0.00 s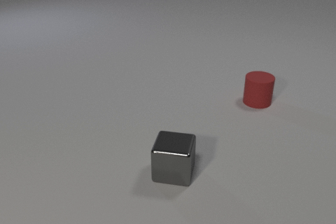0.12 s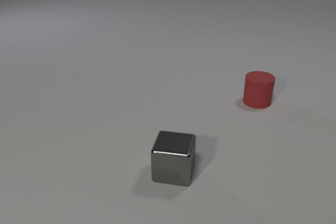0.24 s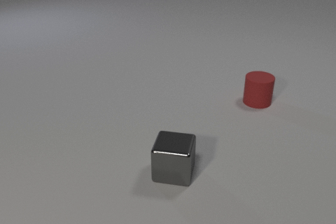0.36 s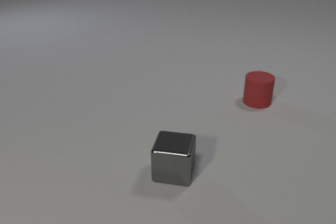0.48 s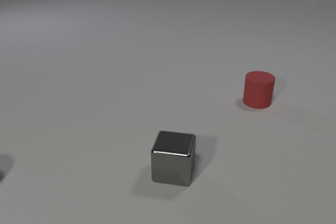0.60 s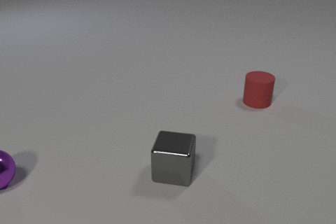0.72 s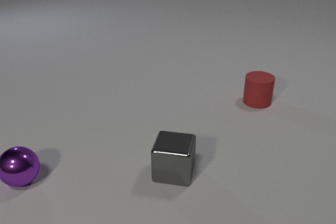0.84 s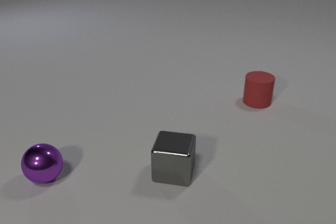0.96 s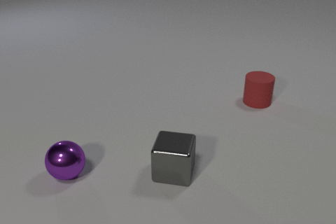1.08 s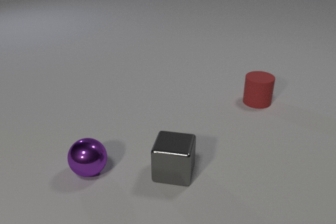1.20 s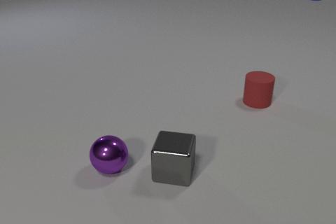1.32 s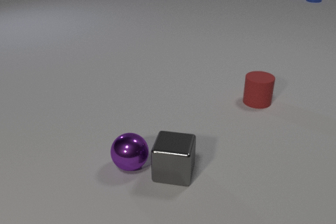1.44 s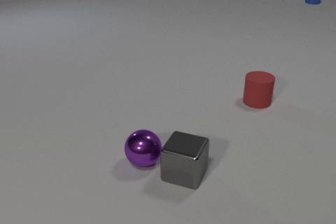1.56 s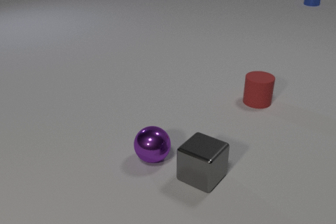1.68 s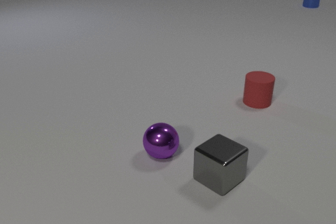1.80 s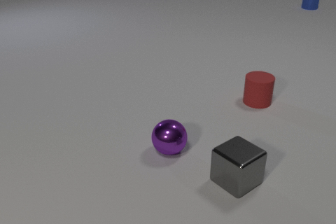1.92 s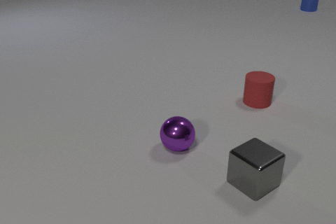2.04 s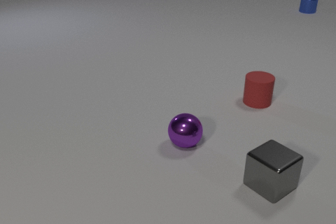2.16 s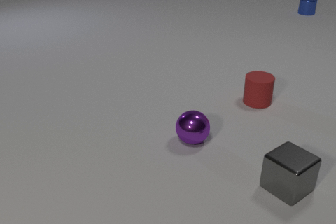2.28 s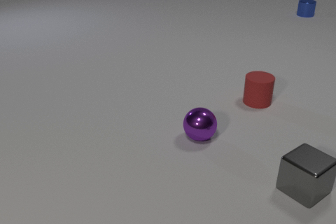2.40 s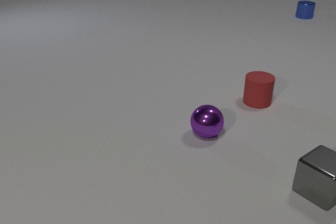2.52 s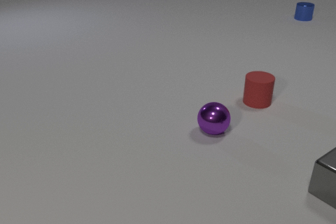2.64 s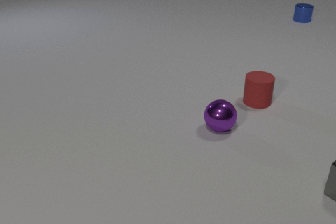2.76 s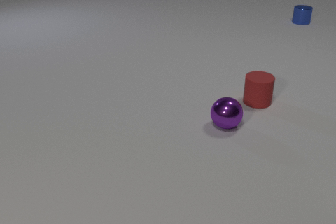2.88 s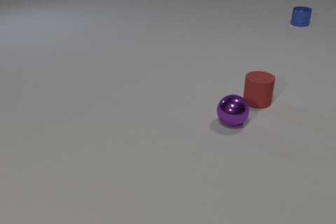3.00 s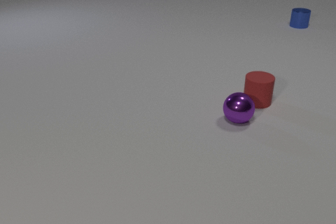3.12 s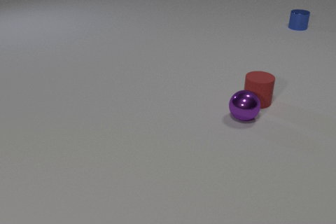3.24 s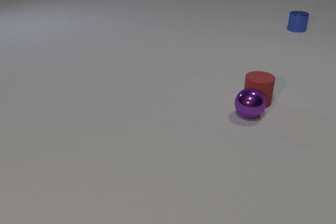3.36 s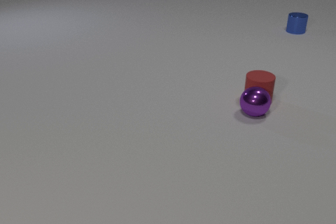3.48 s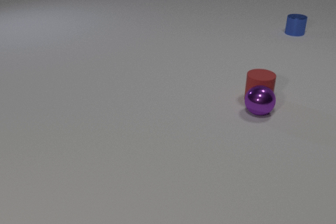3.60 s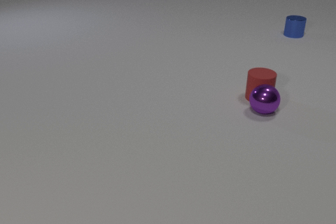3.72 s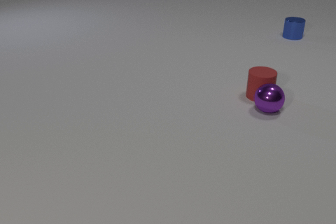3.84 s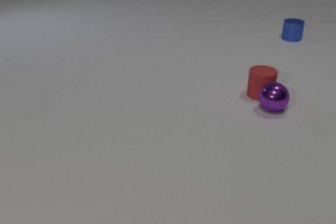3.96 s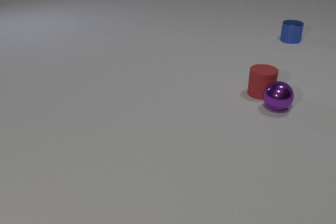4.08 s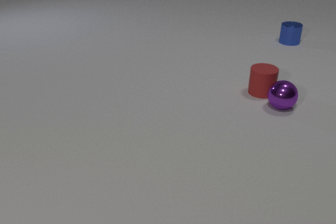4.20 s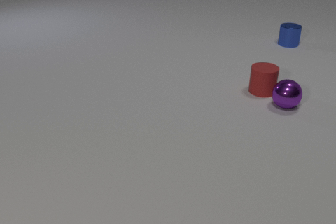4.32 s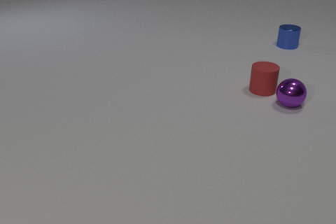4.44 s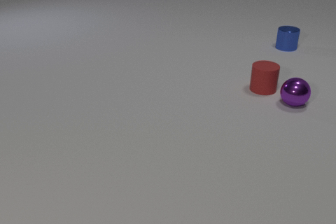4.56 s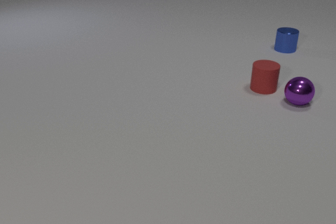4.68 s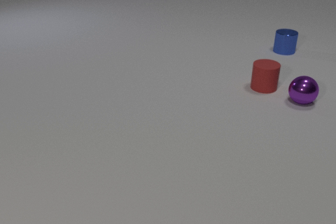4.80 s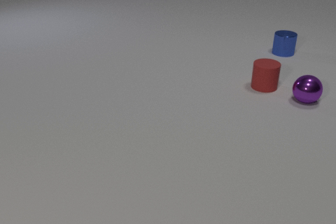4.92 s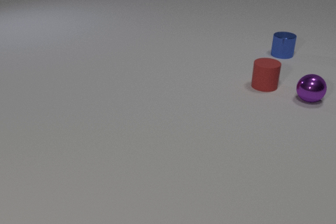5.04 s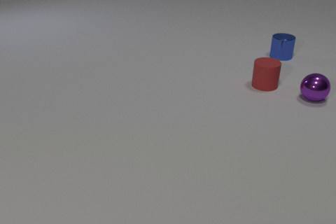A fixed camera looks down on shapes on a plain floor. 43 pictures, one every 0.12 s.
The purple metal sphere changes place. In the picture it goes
to the right.
The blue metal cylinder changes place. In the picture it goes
toward the camera.
0.00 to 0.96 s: The purple metal sphere comes in at the left edge, rolls to the right. The blue metal cylinder comes in at the top edge, slides toward the camera.
0.96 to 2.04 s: The purple metal sphere rolls to the right. The gray metal cube slides to the right, spins clockwise seen from above by about 45 degrees, its near face sliding to the left. The blue metal cylinder slides toward the camera. The purple metal sphere and the gray metal cube collide.
2.04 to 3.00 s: The purple metal sphere rolls to the right and away from the camera. The gray metal cube slides to the right, leaves at the right edge. The blue metal cylinder slides toward the camera.
3.00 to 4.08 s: The purple metal sphere rolls to the right and away from the camera. The red rubber cylinder slides away from the camera. The blue metal cylinder slides toward the camera. The purple metal sphere and the red rubber cylinder collide.
4.08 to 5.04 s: The purple metal sphere rolls to the right and away from the camera. The red rubber cylinder slides away from the camera. The blue metal cylinder slides toward the camera.
What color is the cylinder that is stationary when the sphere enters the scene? red.
Are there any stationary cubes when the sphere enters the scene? yes.
How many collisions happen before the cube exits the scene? 1.
